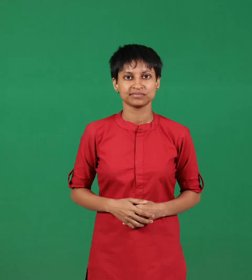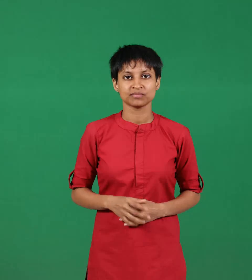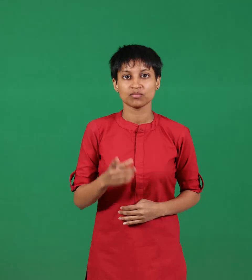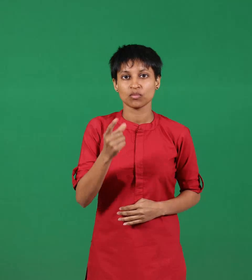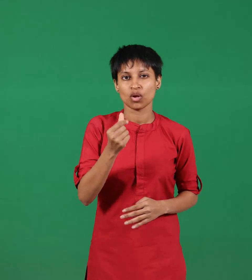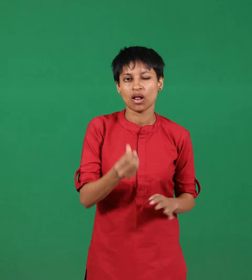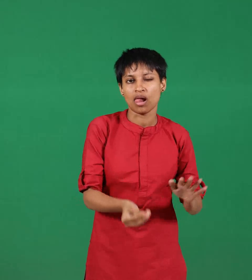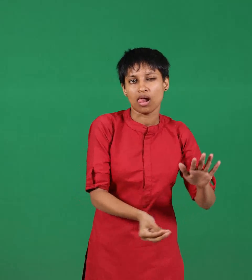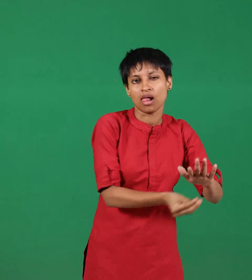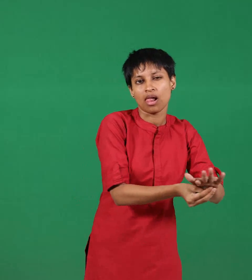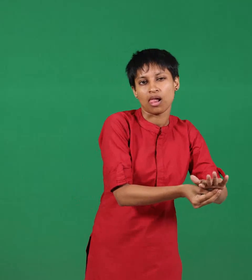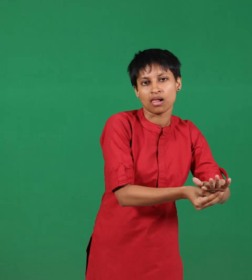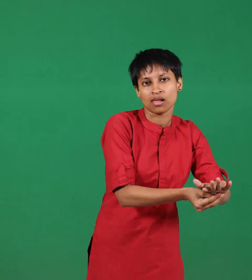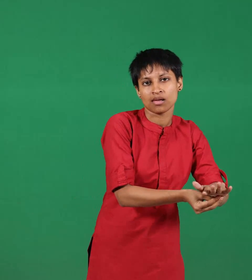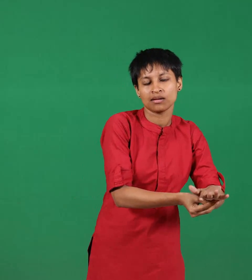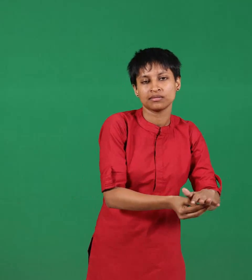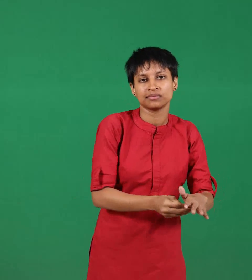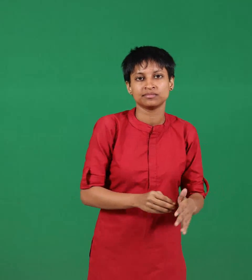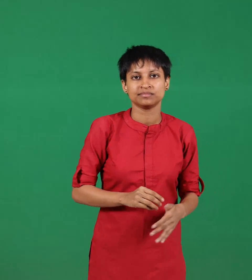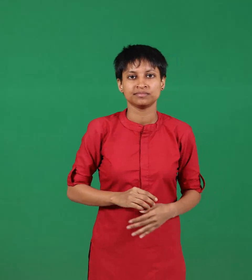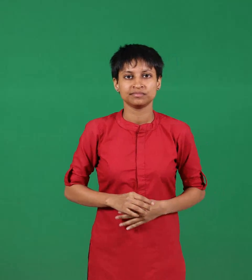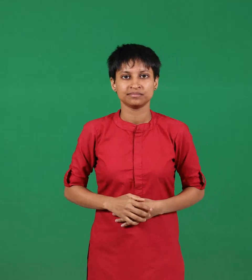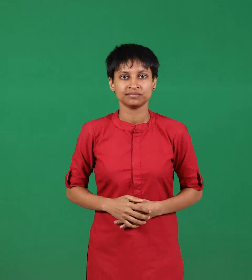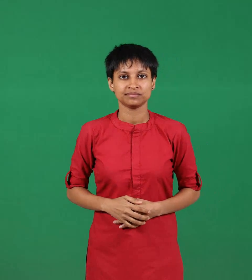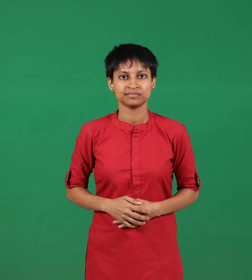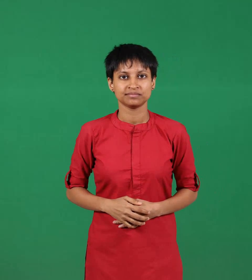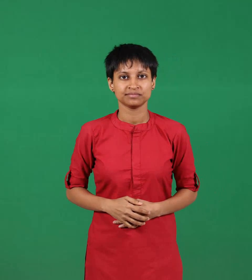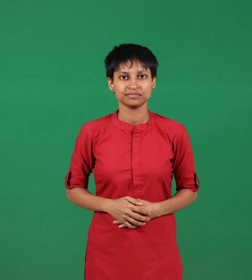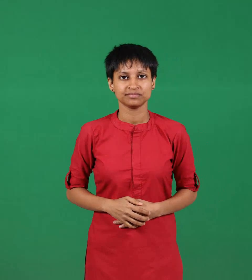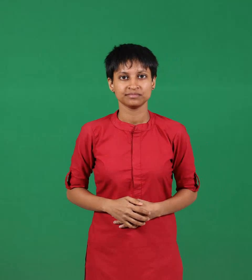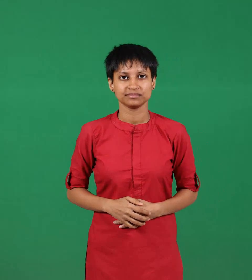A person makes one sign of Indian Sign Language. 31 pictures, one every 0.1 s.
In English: bribe
